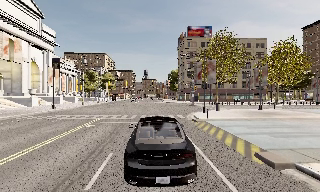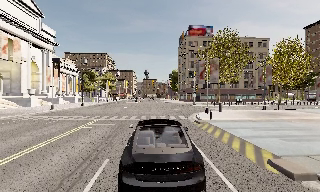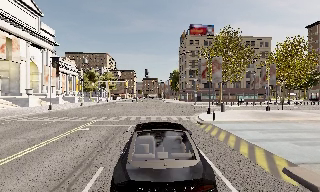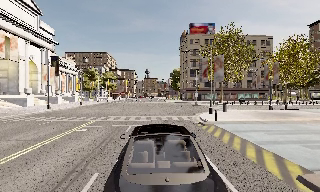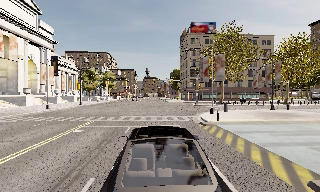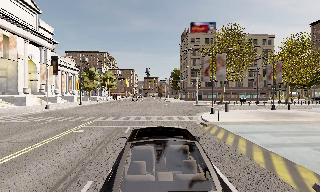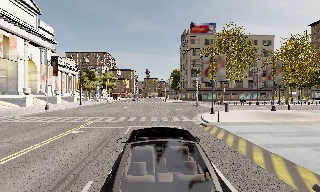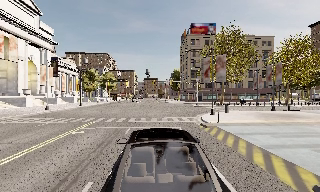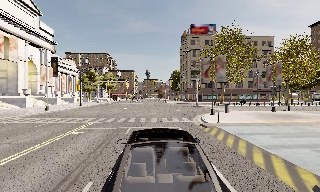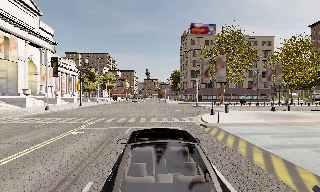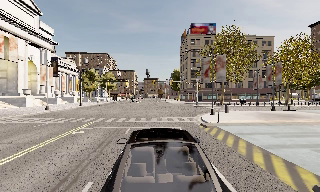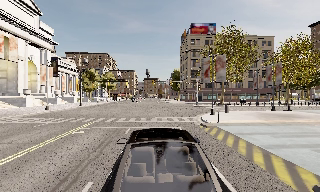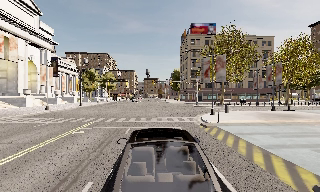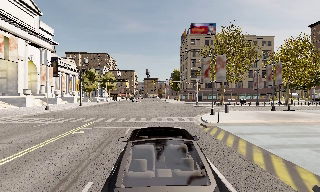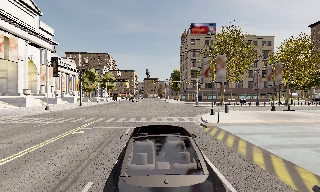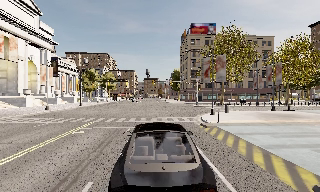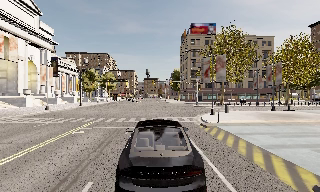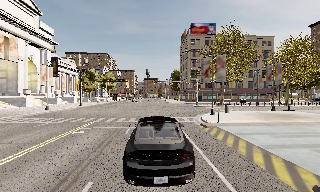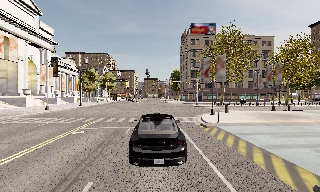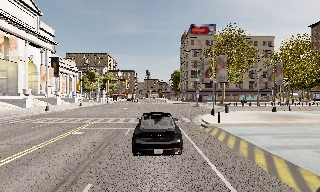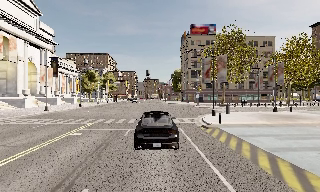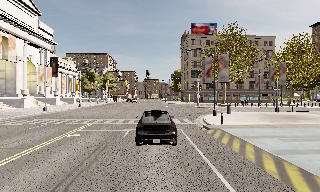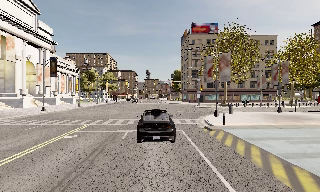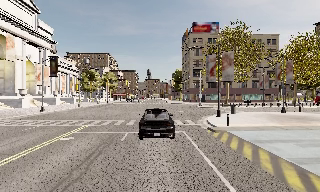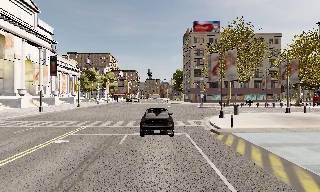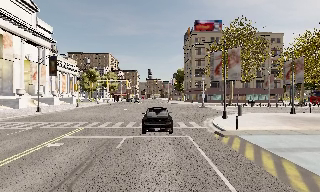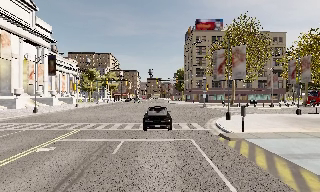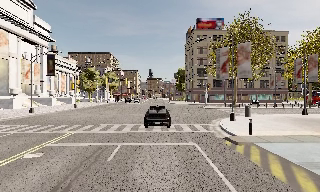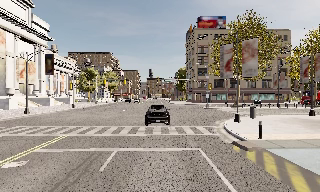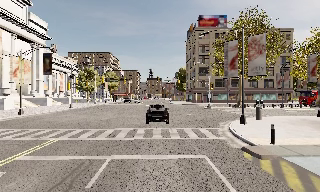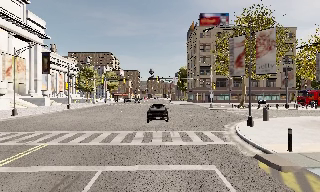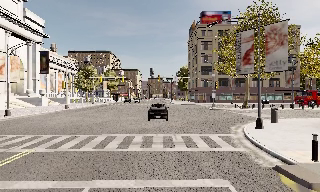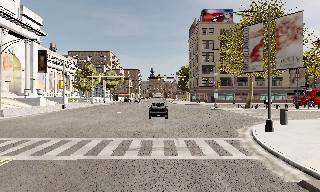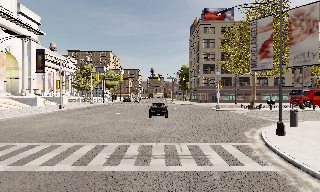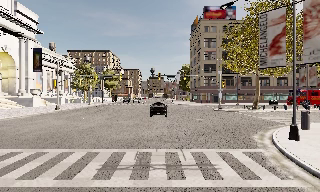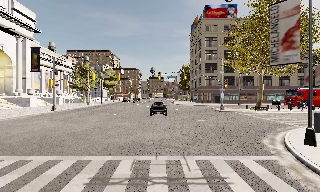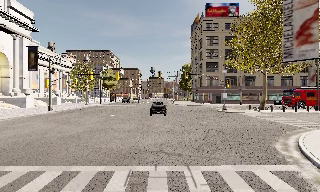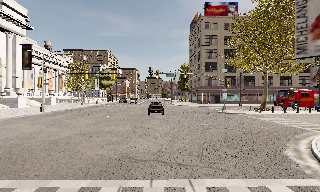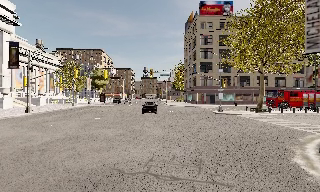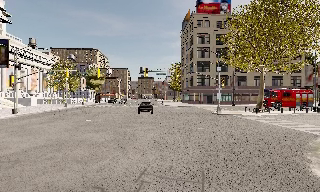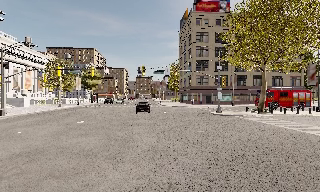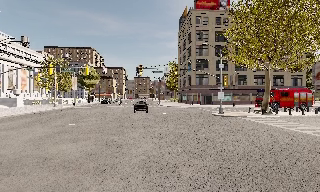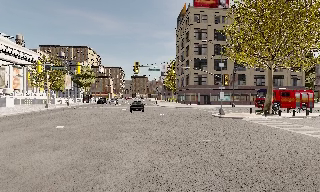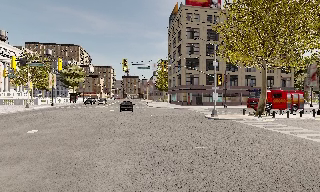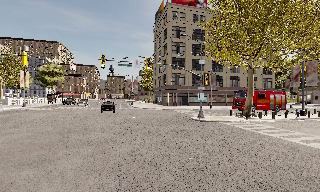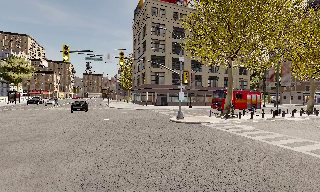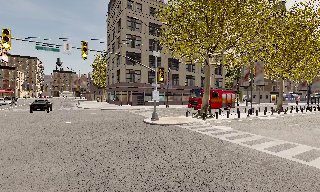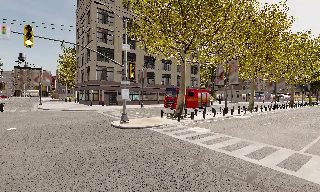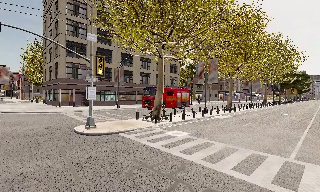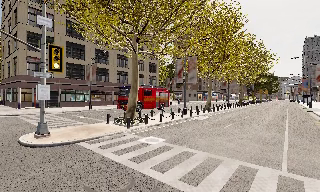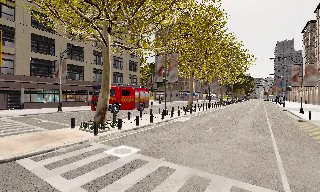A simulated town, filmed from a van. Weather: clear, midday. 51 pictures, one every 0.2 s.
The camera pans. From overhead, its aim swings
clockwise.
The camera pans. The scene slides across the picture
to the left.
0.0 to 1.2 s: The camera travels forward, about 2 m, so what stands in front looms larger. It loses speed.
1.2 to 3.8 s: The camera keeps its place and its aim.
3.8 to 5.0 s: The camera travels forward, about 2.5 m, so what stands in front looms larger. It gains speed.
5.0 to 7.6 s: The camera travels forward, about 11 m, so what stands in front looms larger.
7.6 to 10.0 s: The camera pans to its right, which is clockwise from overhead, by about 55 degrees. It travels forward, about 16 m.
The film runs forward here.
